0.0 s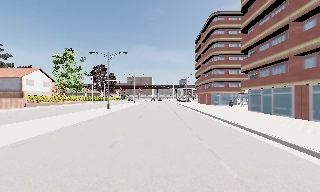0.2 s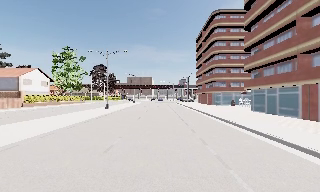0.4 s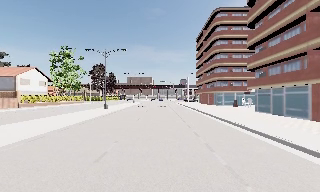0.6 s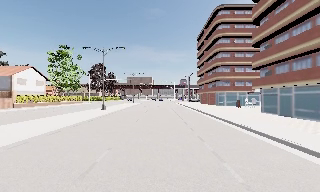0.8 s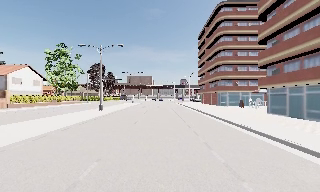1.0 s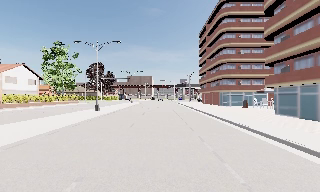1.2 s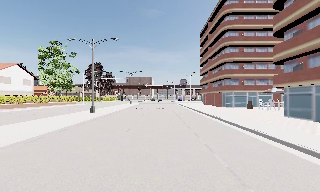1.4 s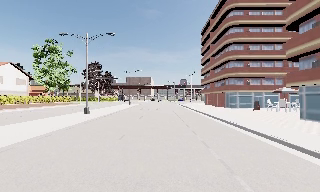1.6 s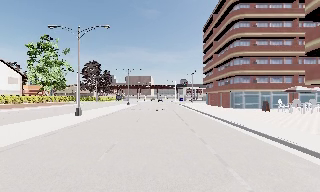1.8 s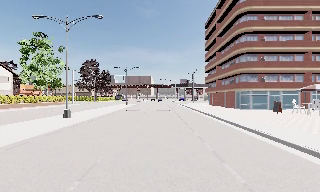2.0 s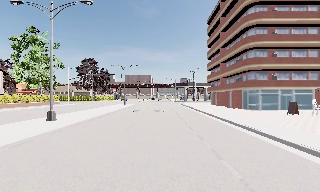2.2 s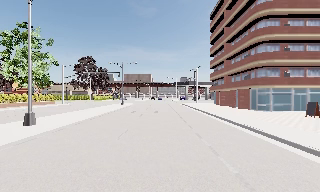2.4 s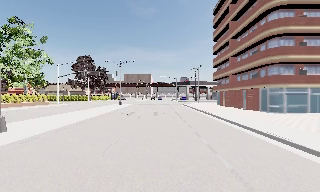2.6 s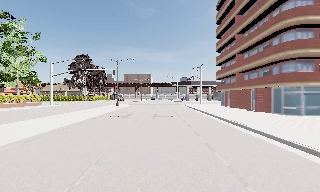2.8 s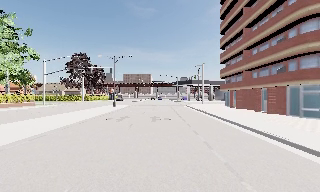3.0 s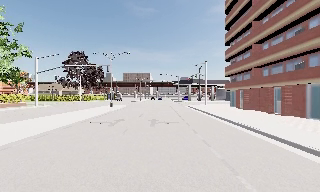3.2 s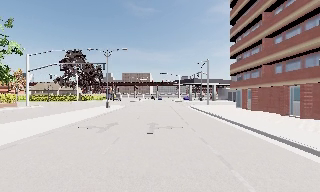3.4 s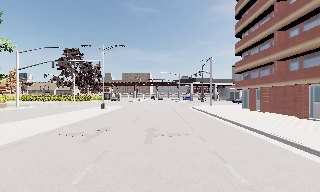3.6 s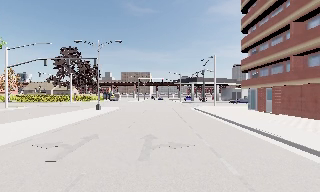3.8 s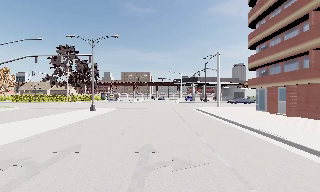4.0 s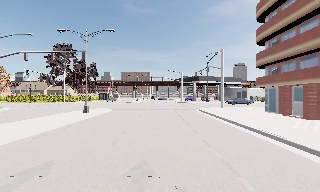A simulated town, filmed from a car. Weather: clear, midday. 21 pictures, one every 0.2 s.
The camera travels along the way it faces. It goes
forward.
0.0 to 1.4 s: The camera travels forward, about 7 m, so what stands in front looms larger. It gains speed.
1.4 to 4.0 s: The camera travels forward, about 20 m, so what stands in front looms larger.
The film runs forward here.
